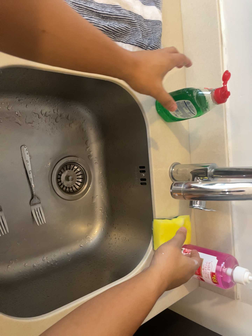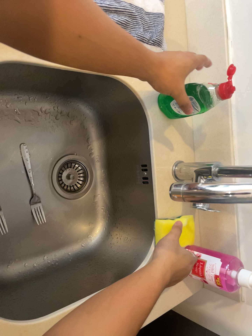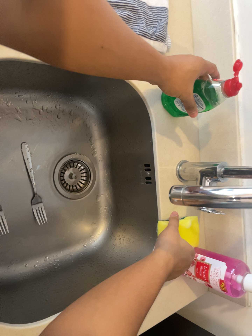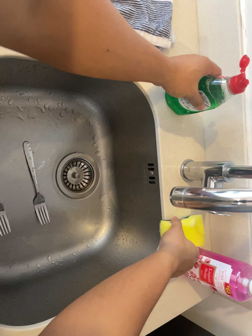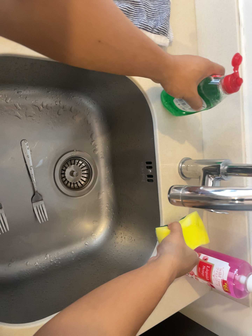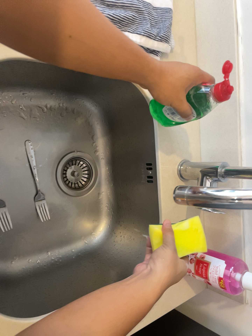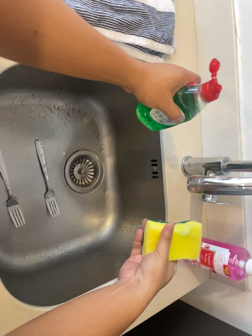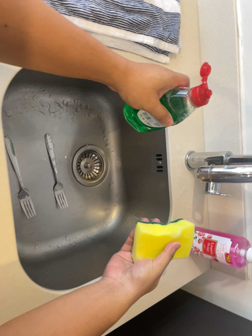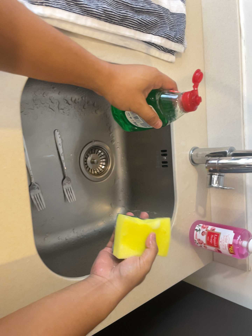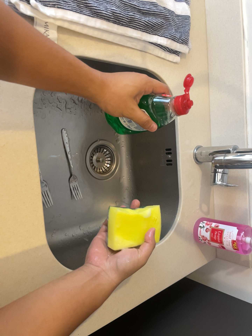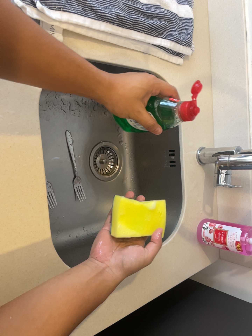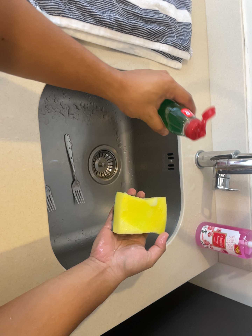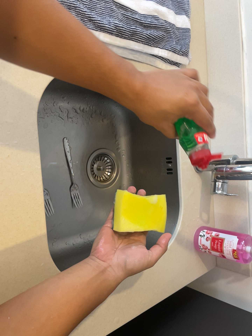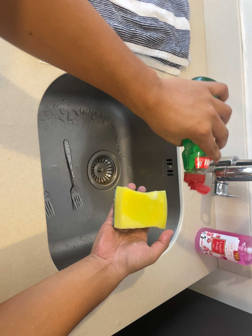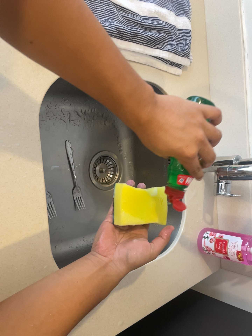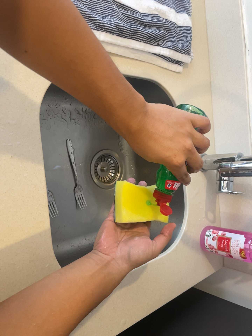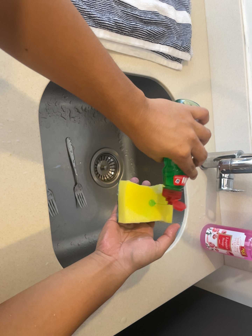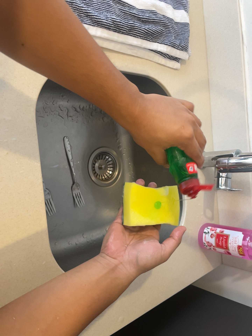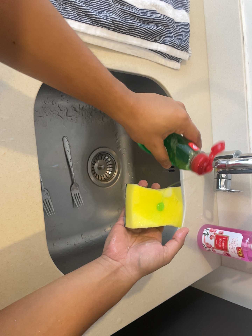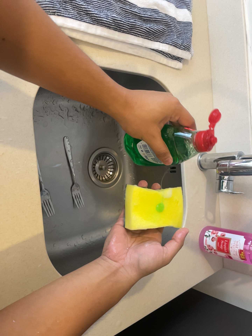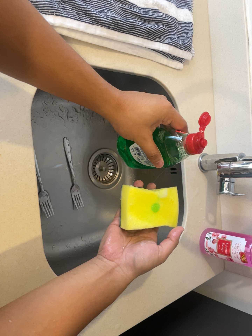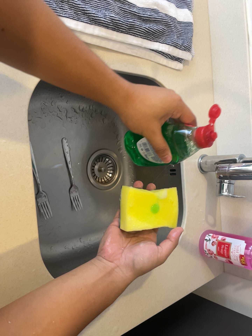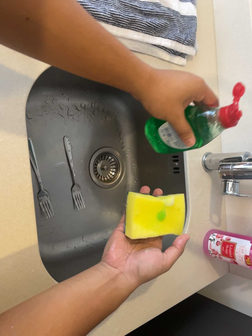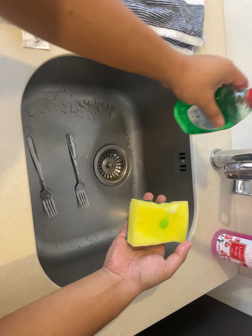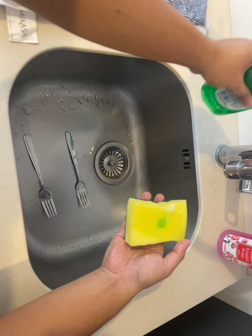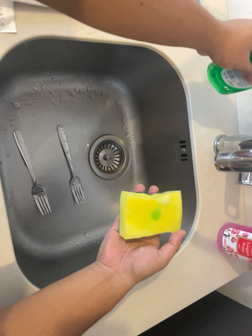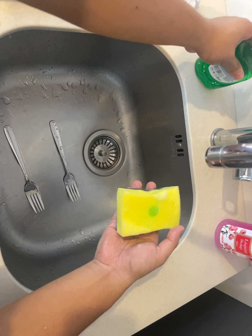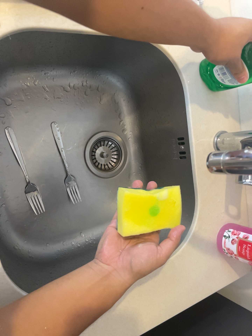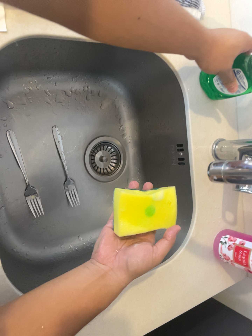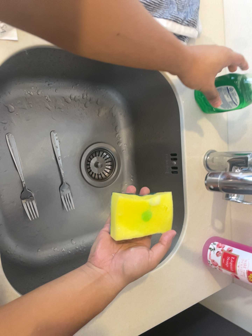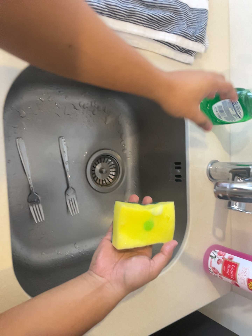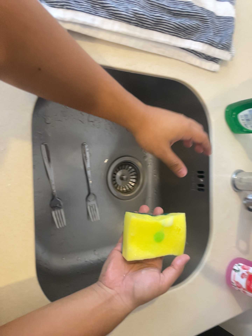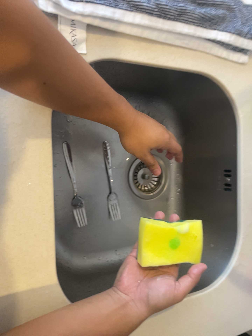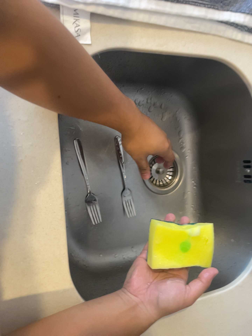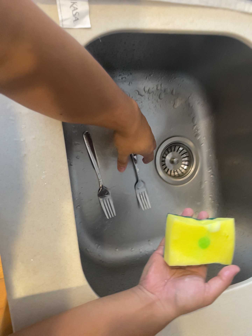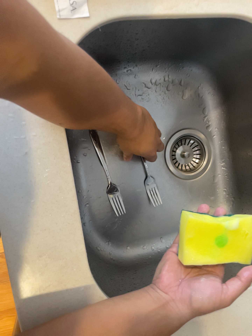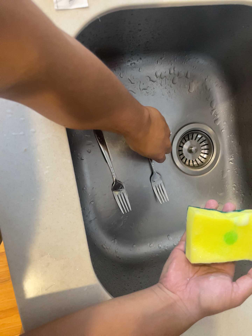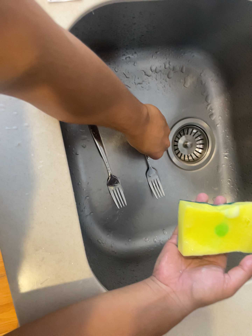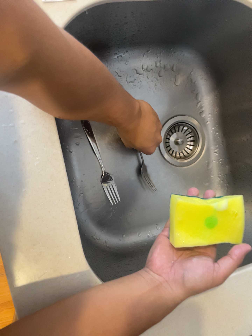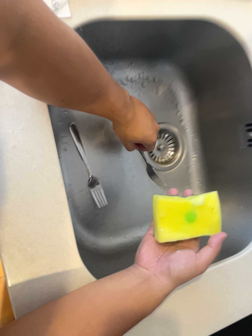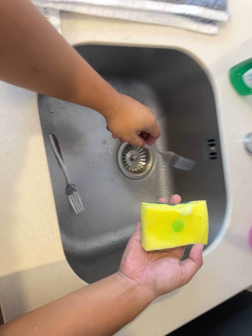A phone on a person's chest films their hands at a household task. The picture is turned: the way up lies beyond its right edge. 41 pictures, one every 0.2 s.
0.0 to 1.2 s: The camera shifts only a little, or ends up much as it began.
1.2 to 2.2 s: The camera travels to its left and backward, about 10 cm, so close, fixed things drift to the right.
2.2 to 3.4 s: The camera keeps its place and its aim.
3.4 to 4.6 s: The camera travels forward, about 7 cm, so what stands in front looms larger.
4.6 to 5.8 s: The camera shifts only a little, or ends up much as it began.
5.8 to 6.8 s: The camera pans to its left by about 15 degrees.
6.8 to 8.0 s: The camera swings to its right by about 10 degrees, and the scene slides to the left. It travels backward, about 7 cm, so what stands in front gets smaller.
The film runs forward here.
